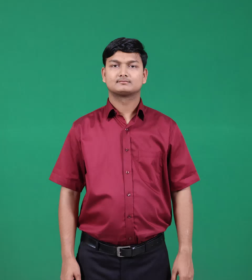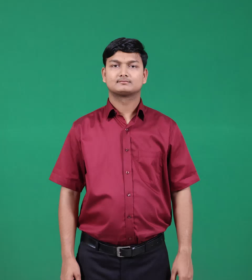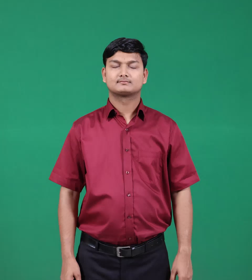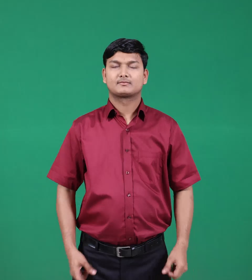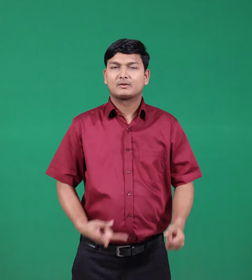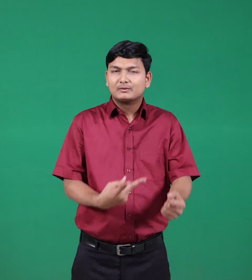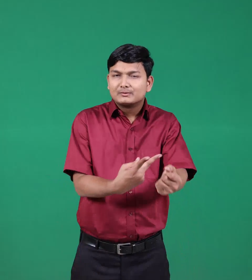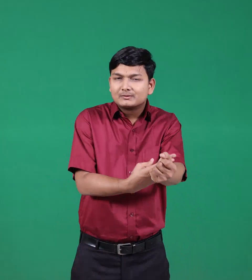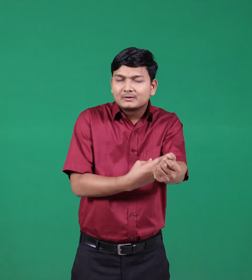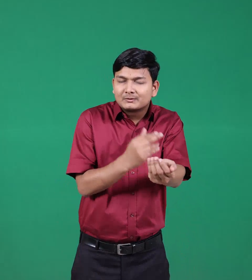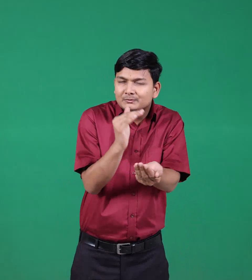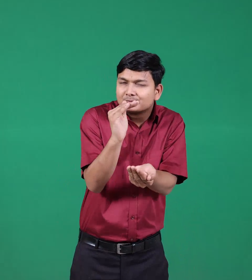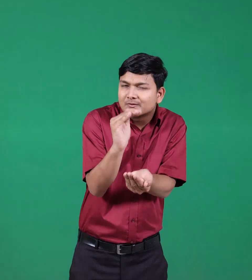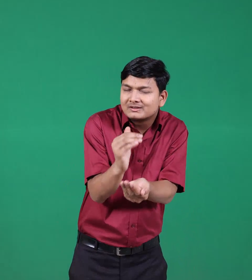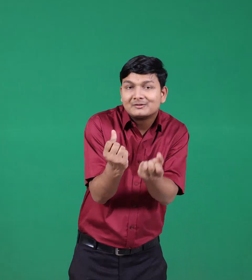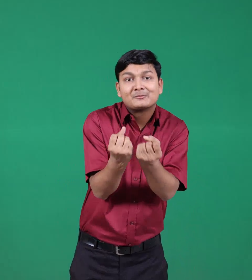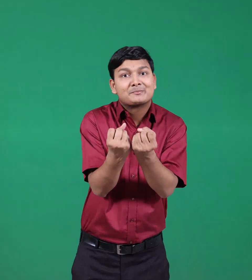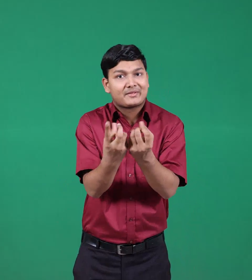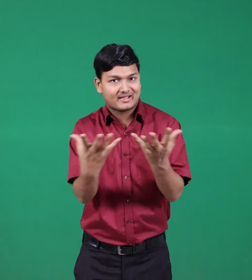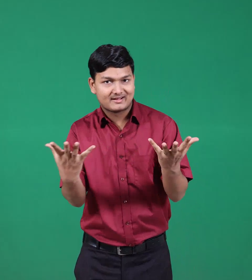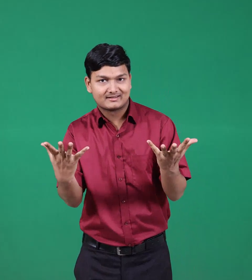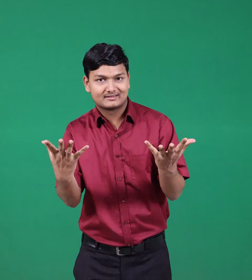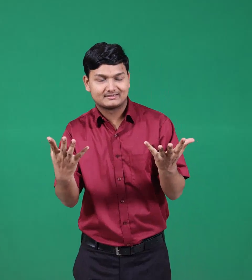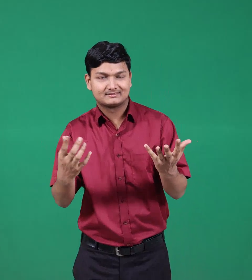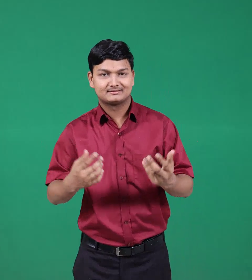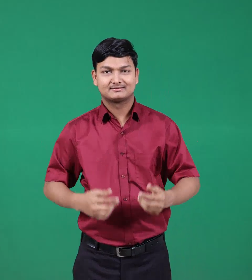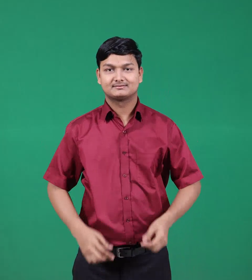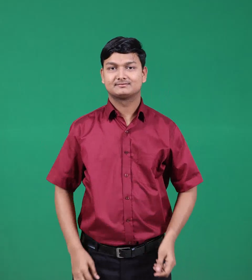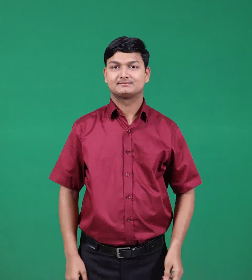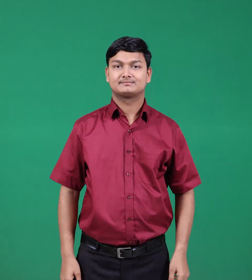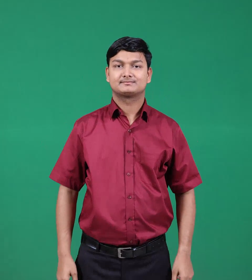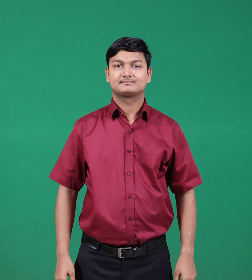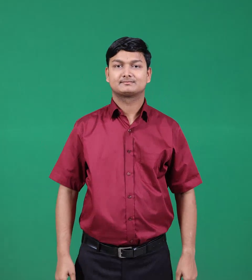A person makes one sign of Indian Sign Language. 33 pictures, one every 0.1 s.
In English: lambs
